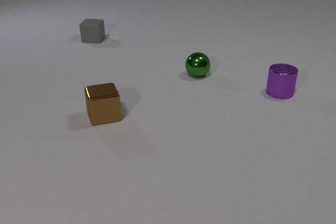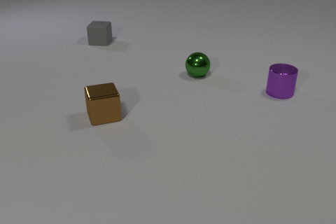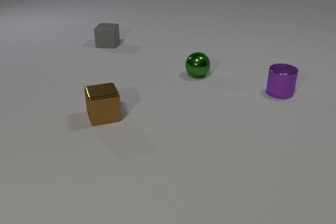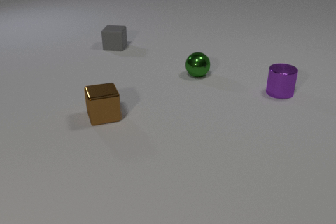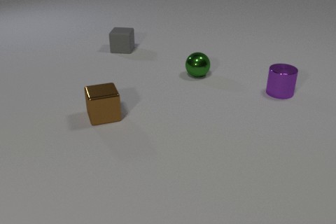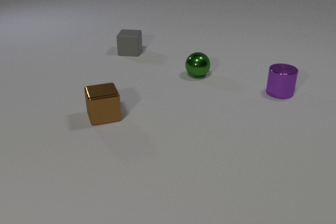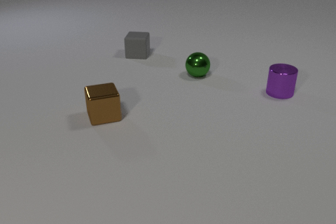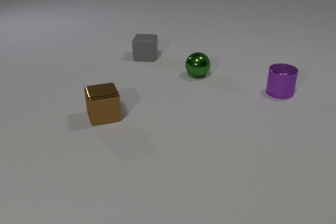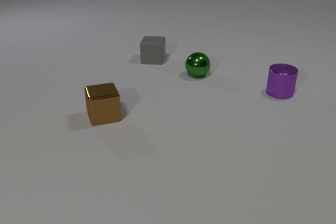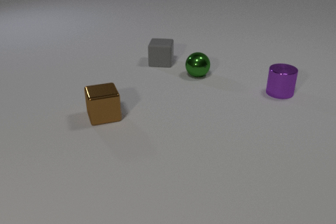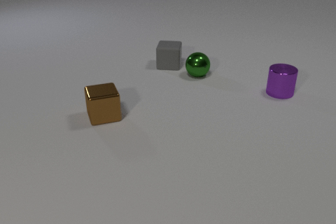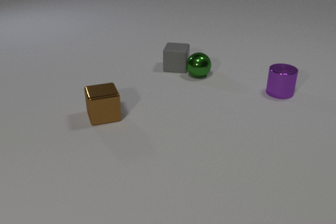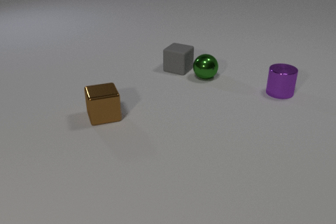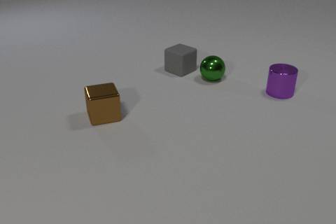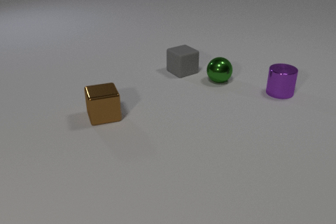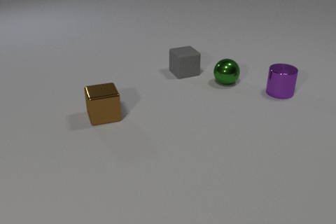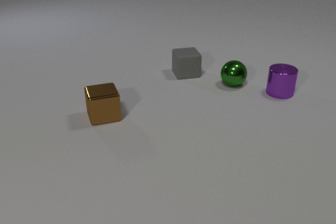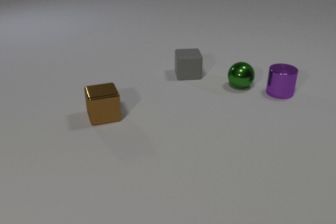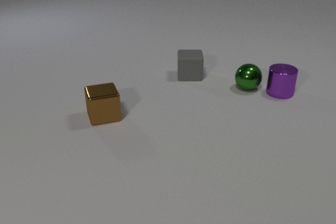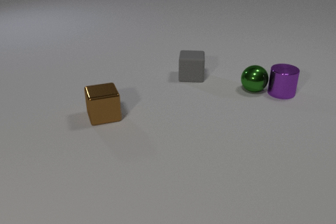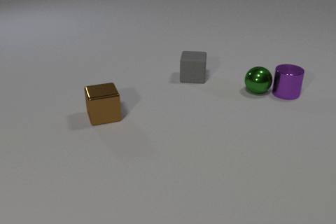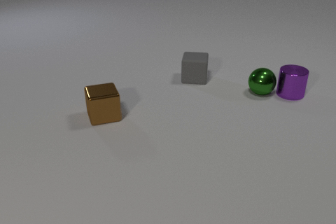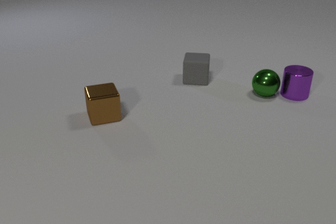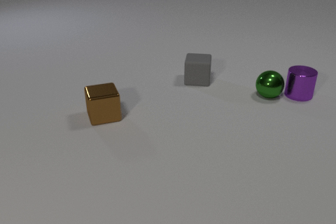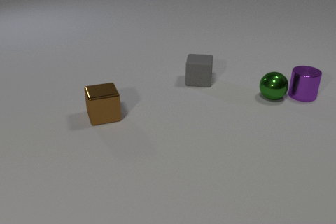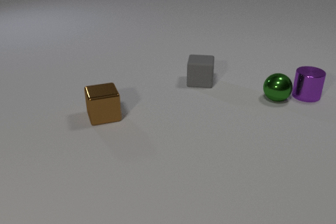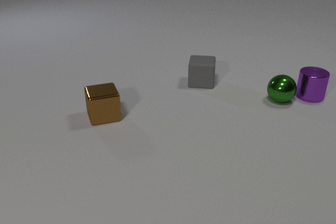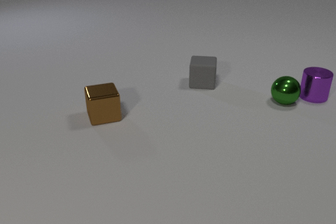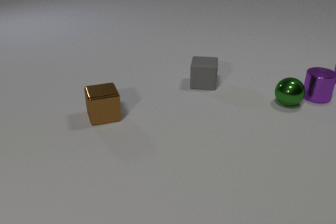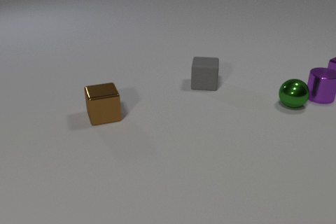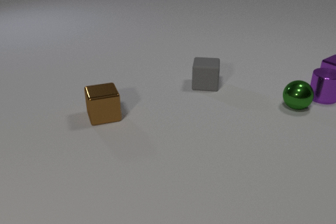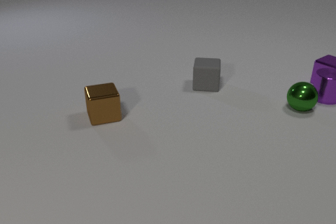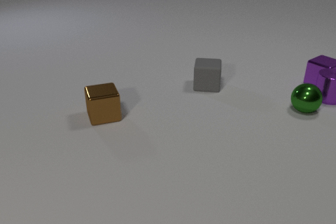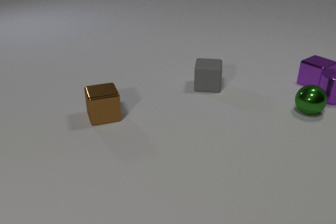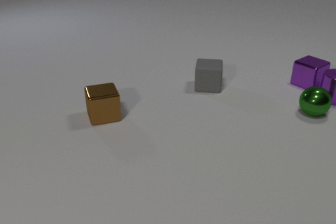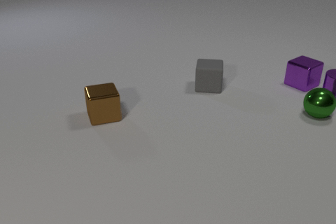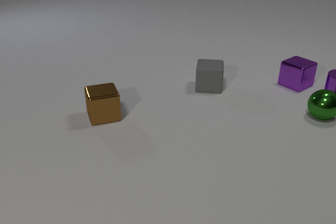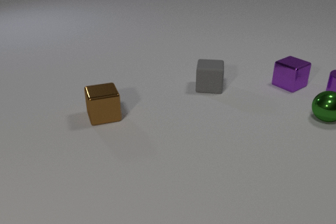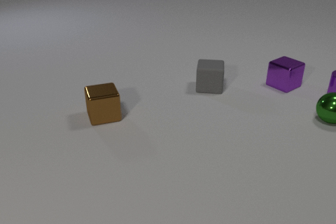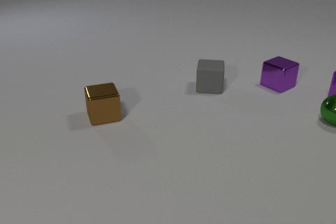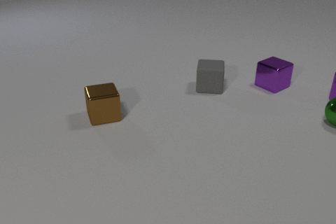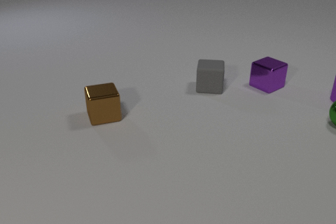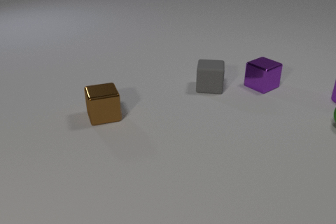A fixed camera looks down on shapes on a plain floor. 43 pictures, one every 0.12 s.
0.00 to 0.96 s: The gray rubber cube slides toward the camera and to the right.
0.96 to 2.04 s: The gray rubber cube slides toward the camera and to the right, spins clockwise seen from above by about 75 degrees, its near face sliding to the left. The green metal sphere rolls to the right and toward the camera. The gray rubber cube and the green metal sphere collide.
2.04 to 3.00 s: The gray rubber cube slides toward the camera and to the right. The green metal sphere rolls to the right and toward the camera. The purple metal cylinder slides to the right. The green metal sphere and the purple metal cylinder collide.
3.00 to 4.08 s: The gray rubber cube slides toward the camera and to the right. The green metal sphere rolls to the right and toward the camera. The purple metal cube comes in at the right edge, slides to the left and toward the camera. The purple metal cylinder slides to the right.
4.08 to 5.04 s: The green metal sphere rolls to the right and toward the camera. The purple metal cube slides to the left and toward the camera. The purple metal cylinder slides to the right.
How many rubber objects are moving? 1.
What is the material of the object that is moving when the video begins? rubber.
What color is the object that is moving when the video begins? gray.
